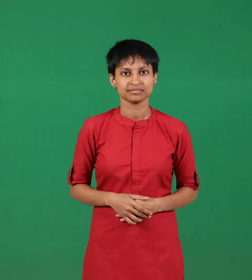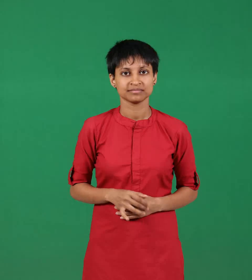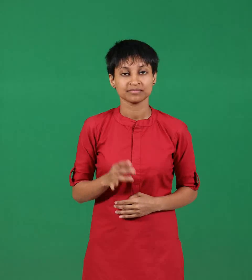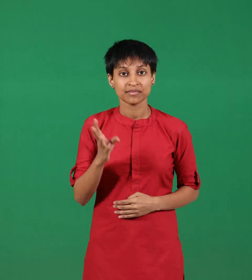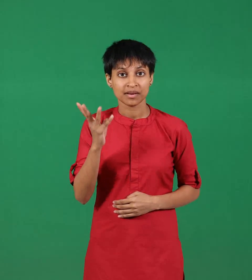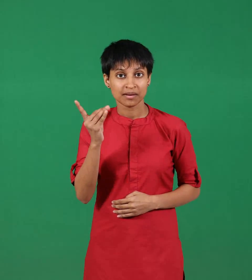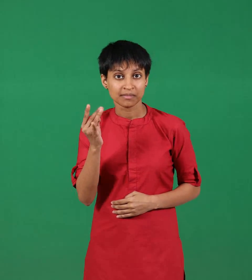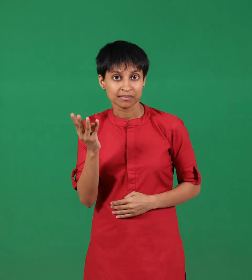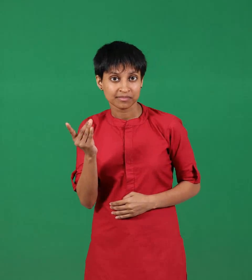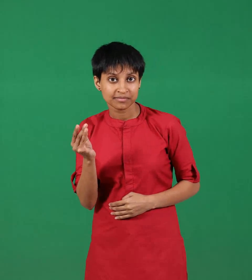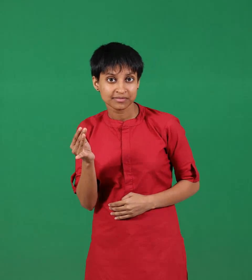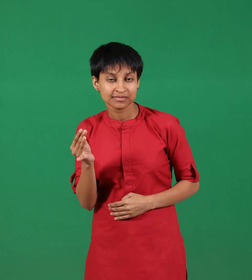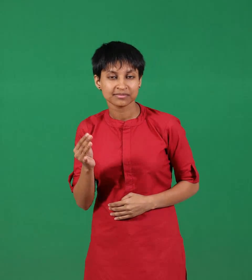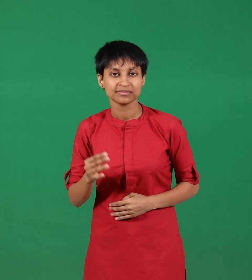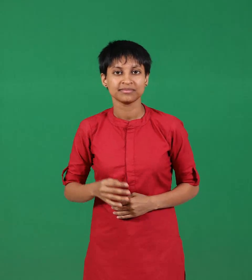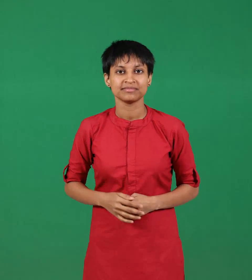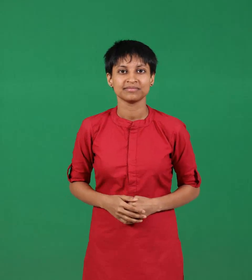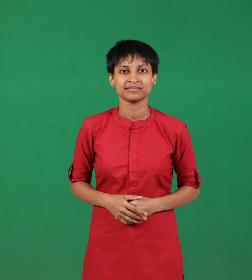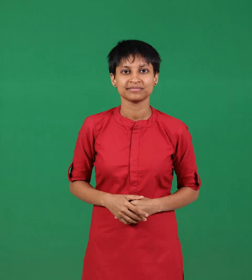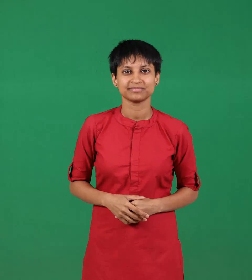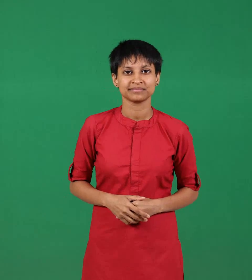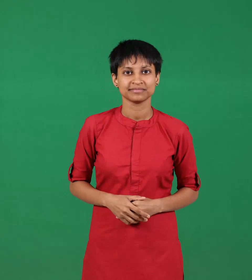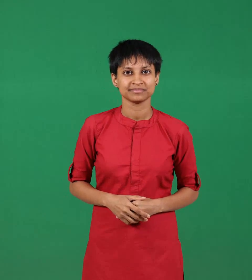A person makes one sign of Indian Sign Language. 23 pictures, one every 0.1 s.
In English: count
